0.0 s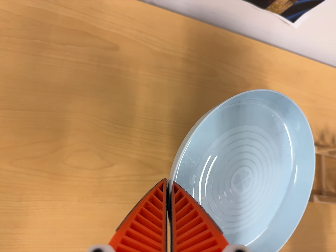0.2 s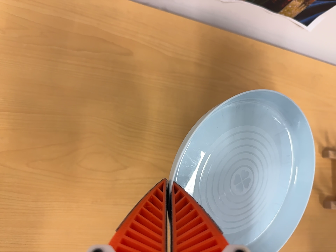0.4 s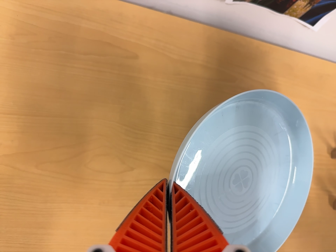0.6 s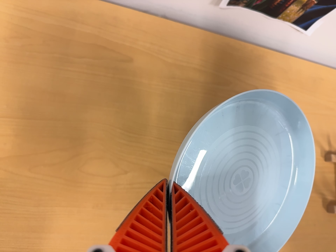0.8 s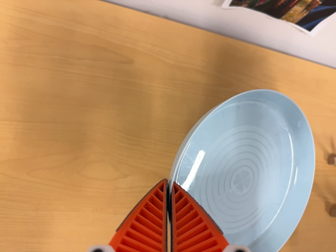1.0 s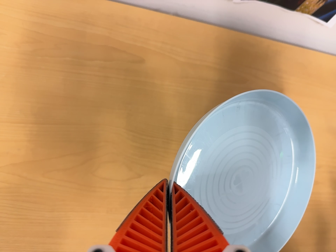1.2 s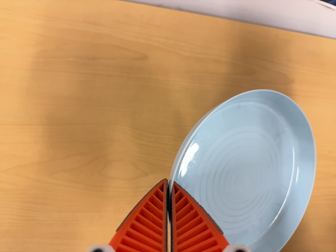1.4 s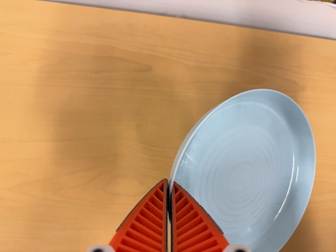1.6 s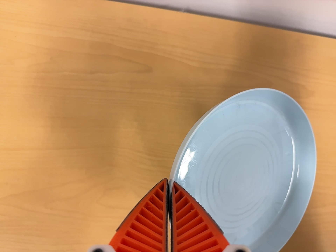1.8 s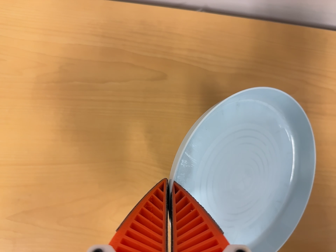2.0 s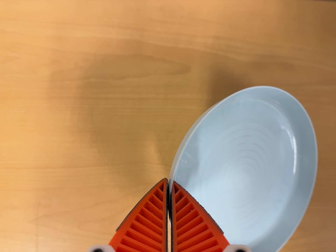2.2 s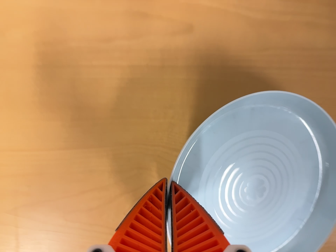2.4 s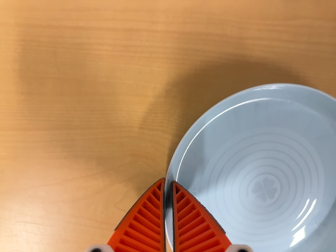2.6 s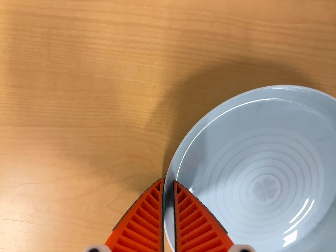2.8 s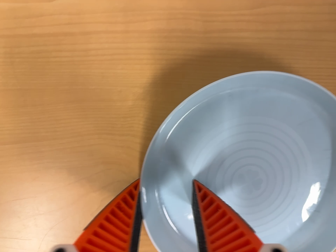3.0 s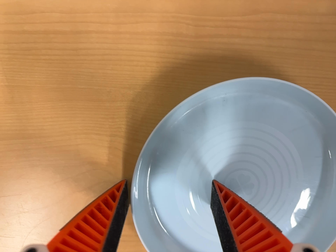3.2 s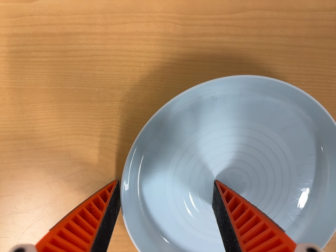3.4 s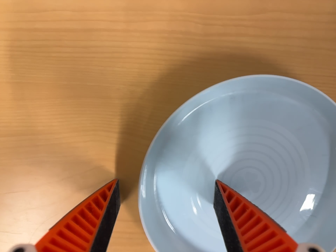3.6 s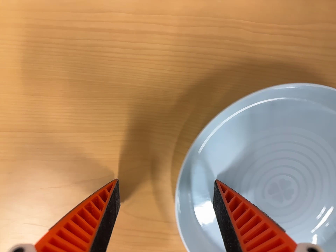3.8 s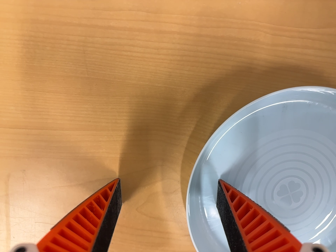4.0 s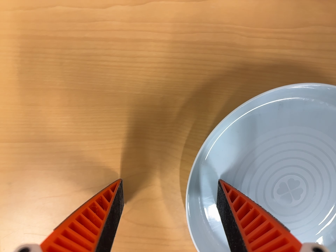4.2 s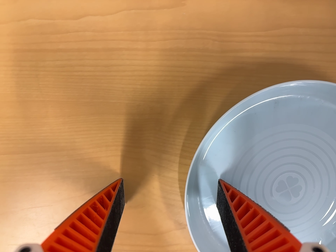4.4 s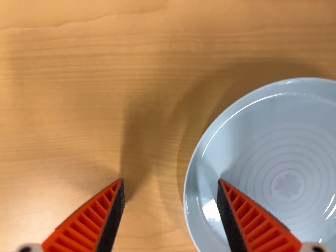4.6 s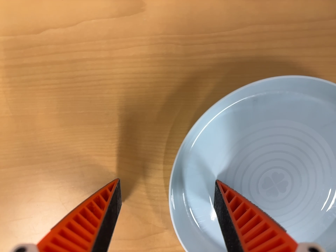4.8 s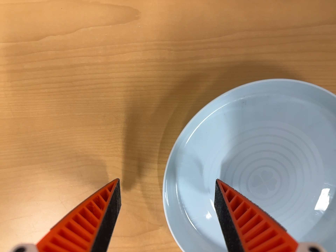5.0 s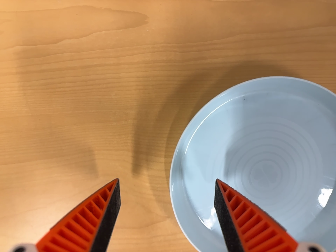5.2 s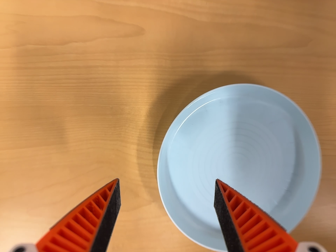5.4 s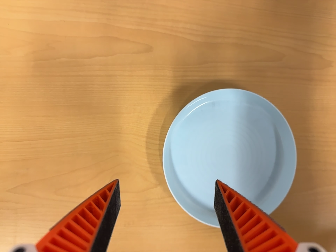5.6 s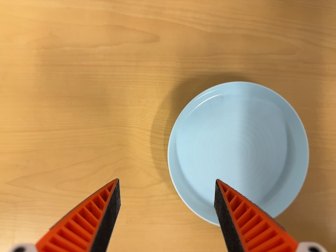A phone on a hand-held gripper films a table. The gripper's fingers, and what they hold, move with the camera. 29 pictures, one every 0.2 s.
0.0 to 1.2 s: The camera swings to its left by about 10 degrees, and the scene slides to the right.
1.2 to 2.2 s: The camera swings to its left by about 10 degrees, and the scene slides to the right. It travels forward and toward the top of its view, about 18 cm, so what stands in front looms larger. Its aim tips toward the bottom of its view by about 15 degrees.
2.2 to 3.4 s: The camera travels forward, about 5 cm, so what stands in front looms larger.
3.4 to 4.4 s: The camera shifts only a little, or ends up much as it began.
4.4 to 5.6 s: The camera travels backward and toward the bottom of its view, about 14 cm, so what stands in front gets smaller. Its aim tips toward the top of its view by about 10 degrees.
The film runs backward here.
